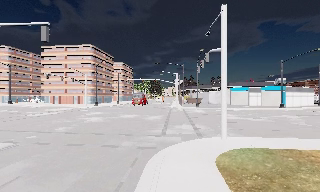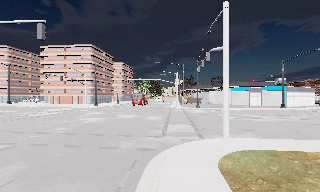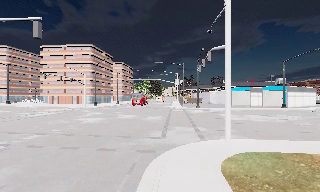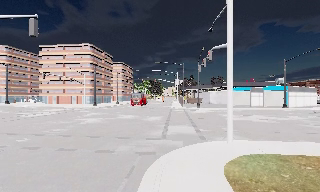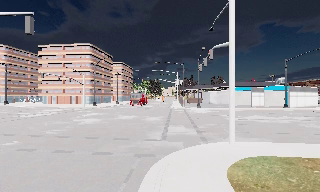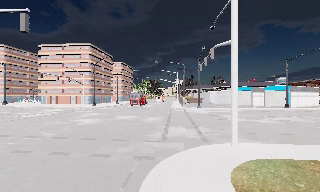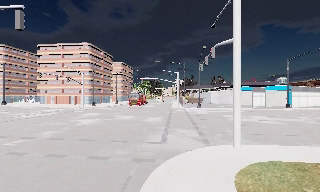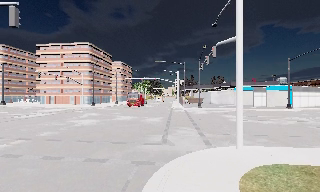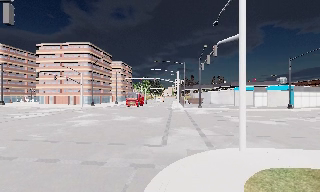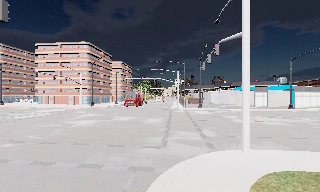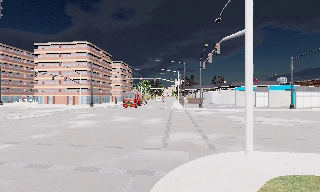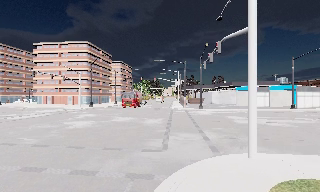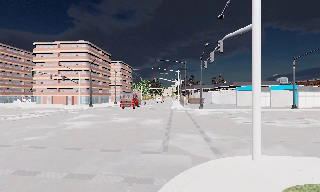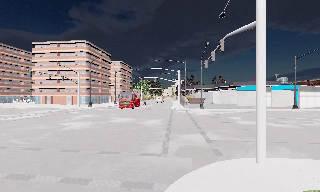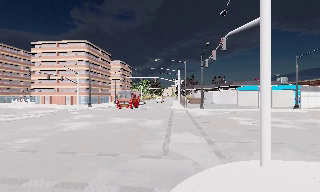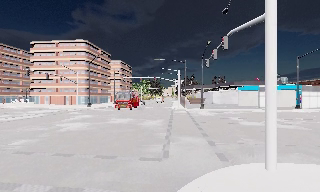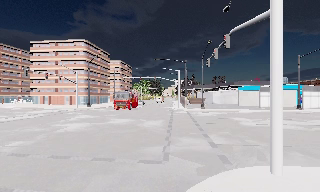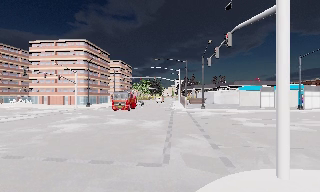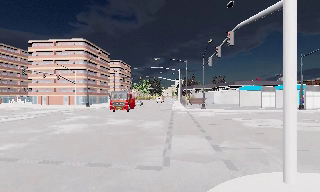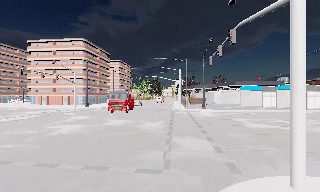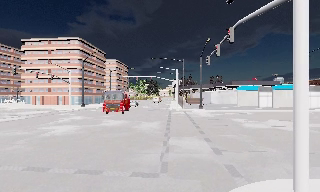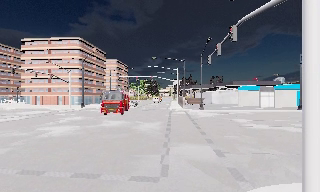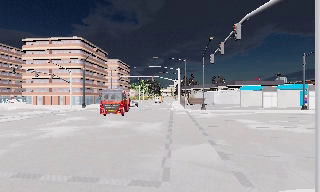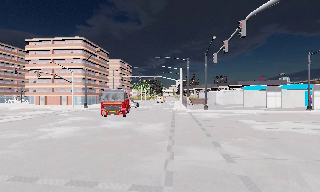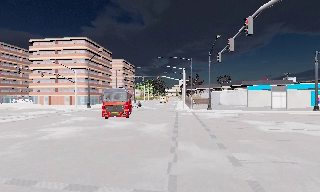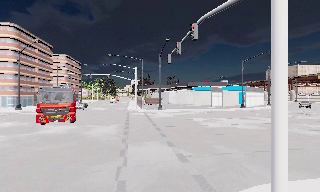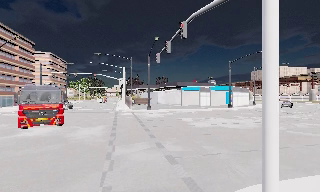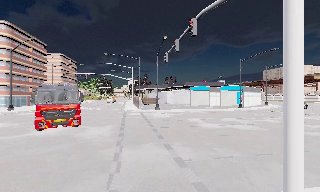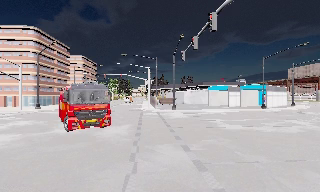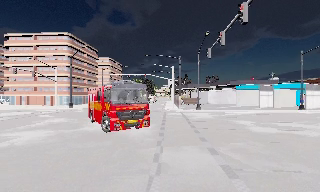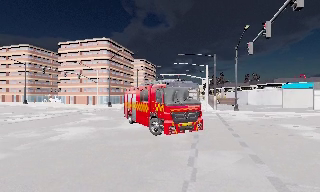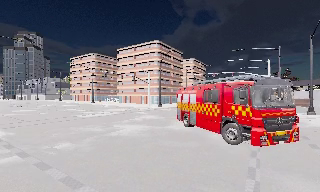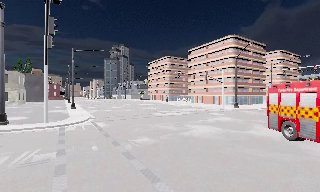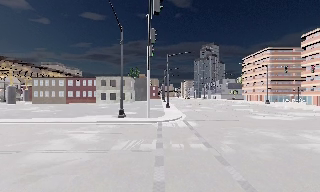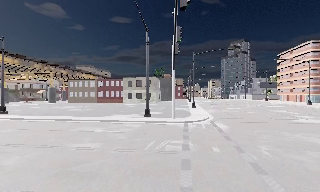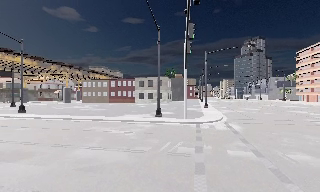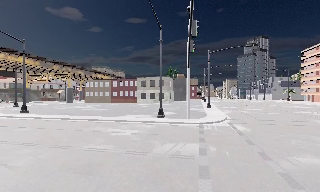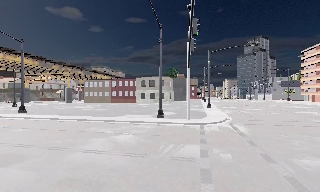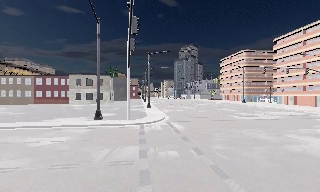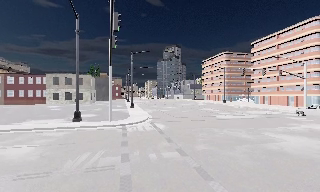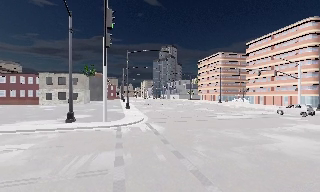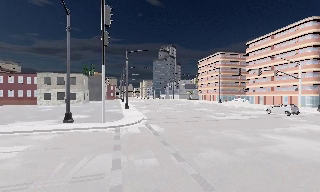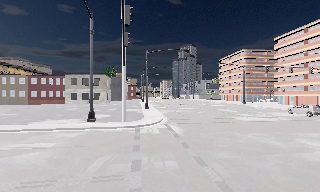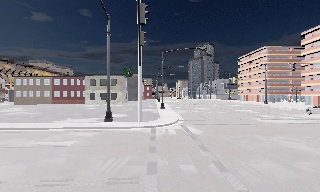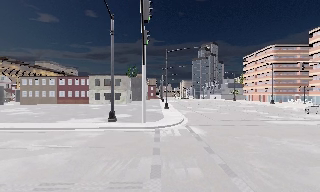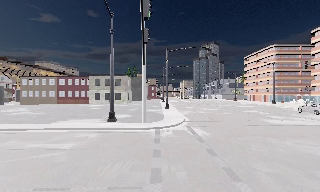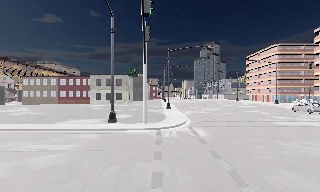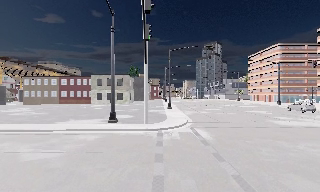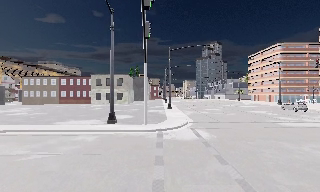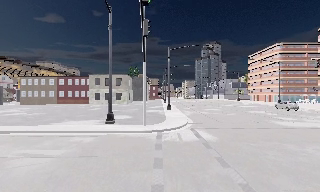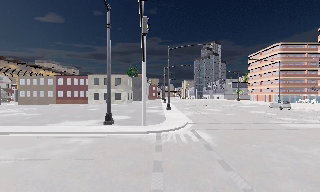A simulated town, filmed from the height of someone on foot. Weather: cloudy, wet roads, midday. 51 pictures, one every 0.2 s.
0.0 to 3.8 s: The camera travels forward, about 5 m, so what stands in front looms larger.
3.8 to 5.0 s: The camera swings to its right by about 15 degrees, and the scene slides to the left. It travels forward, about 1.5 m, so what stands in front looms larger.
5.0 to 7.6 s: The camera pans to its left, which is counterclockwise from overhead, by about 90 degrees. It travels forward, about 3.5 m.
7.6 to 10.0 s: The camera travels forward, about 3 m, so what stands in front looms larger.
The film runs forward here.
